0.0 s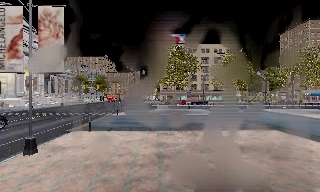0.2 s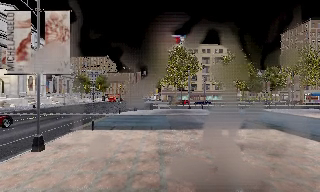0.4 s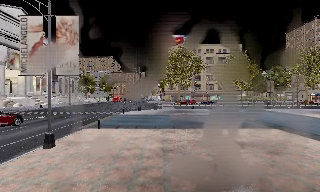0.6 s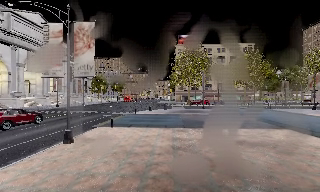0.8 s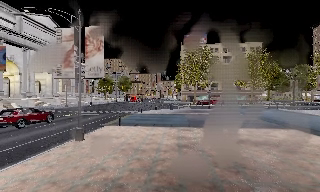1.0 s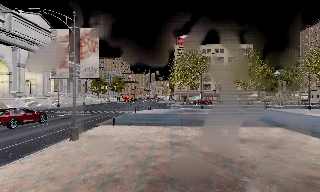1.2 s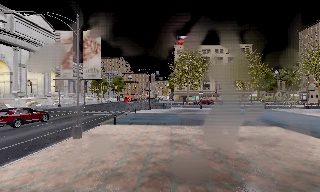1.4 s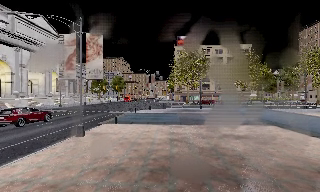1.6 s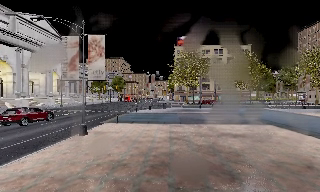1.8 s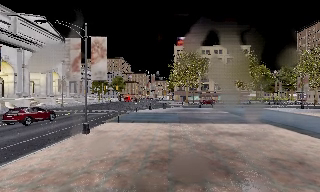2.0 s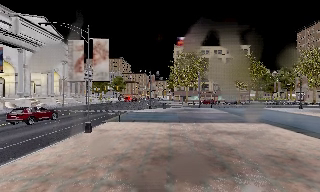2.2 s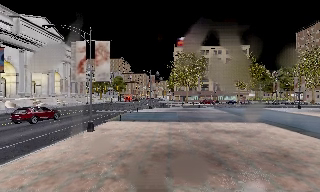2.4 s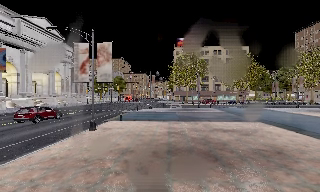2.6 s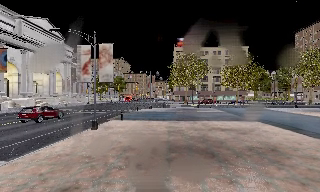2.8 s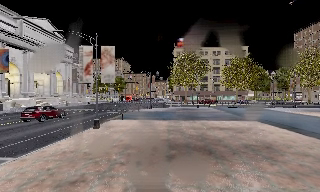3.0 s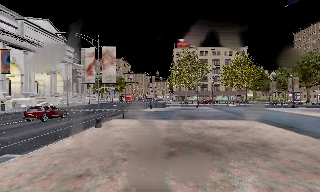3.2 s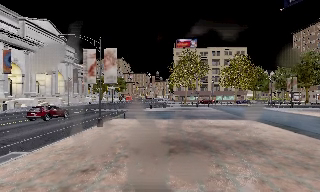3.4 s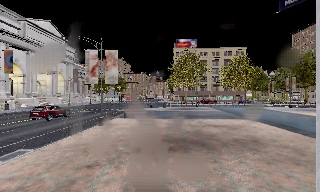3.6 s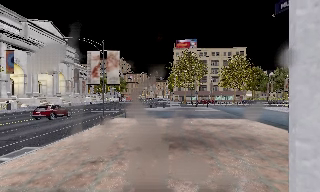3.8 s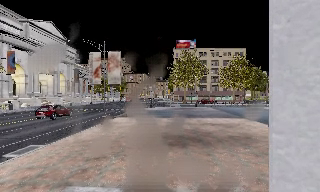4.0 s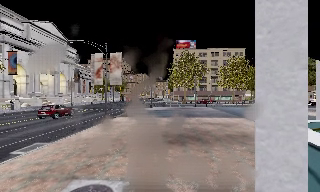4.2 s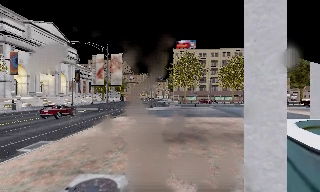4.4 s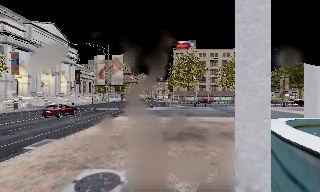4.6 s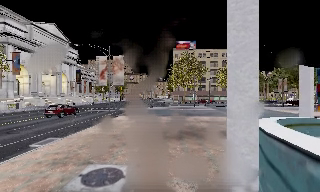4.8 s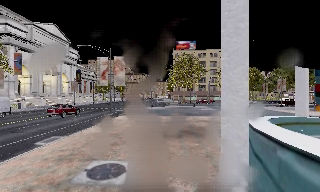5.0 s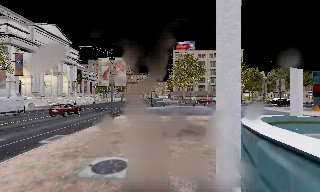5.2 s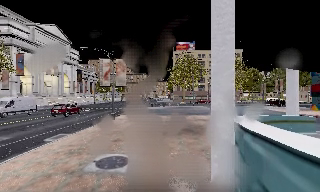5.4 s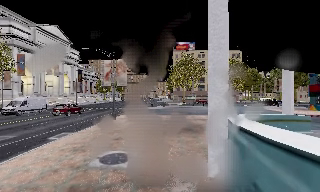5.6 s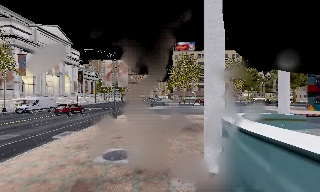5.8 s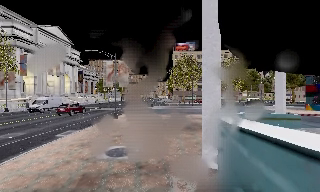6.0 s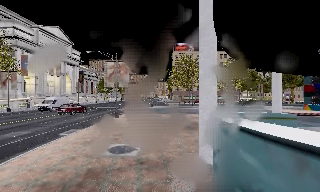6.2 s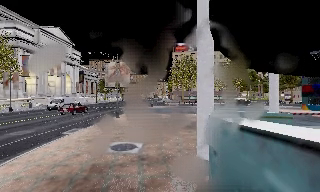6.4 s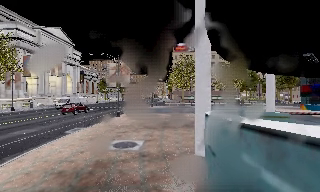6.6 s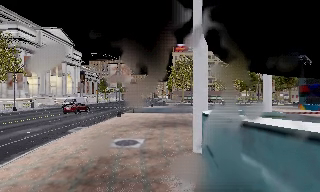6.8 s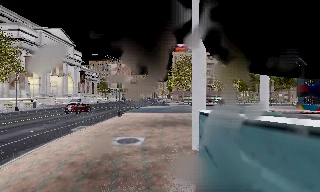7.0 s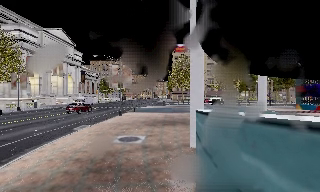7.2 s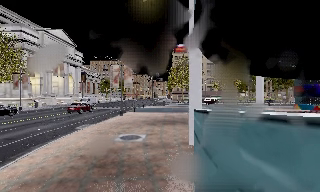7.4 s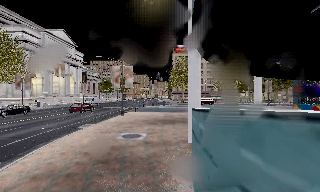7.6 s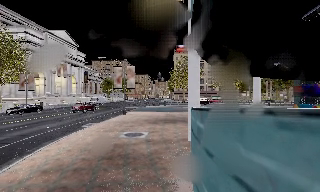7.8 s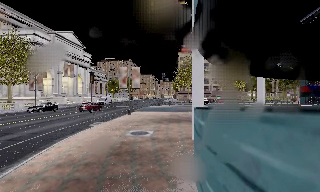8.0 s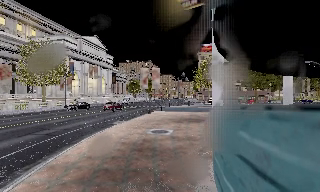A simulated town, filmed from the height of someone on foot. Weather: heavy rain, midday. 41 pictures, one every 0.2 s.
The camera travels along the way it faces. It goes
backward.
0.0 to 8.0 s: The scene slides to the right, as the camera pans about 15 degrees to its left. It travels backward, about 15 m, so what stands in front gets smaller.
The film runs backward here.
